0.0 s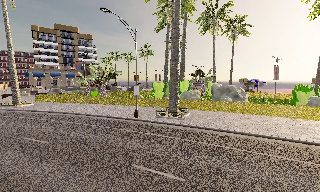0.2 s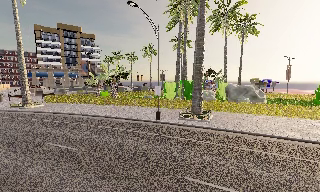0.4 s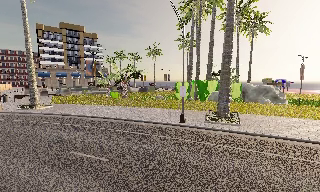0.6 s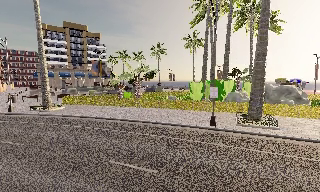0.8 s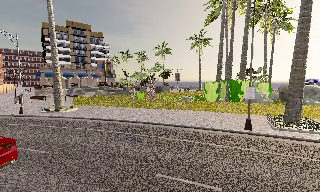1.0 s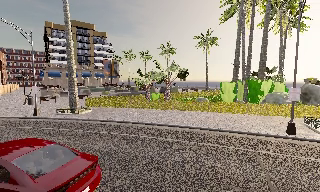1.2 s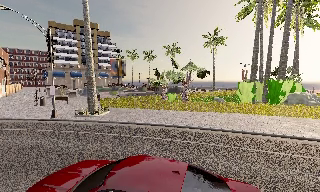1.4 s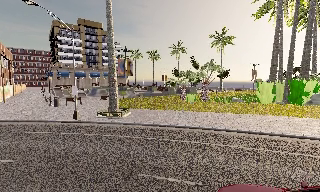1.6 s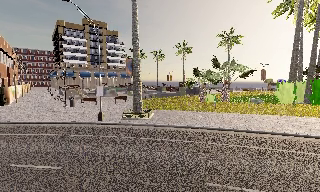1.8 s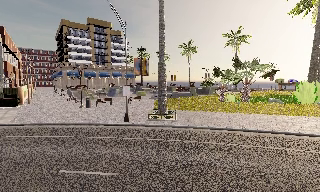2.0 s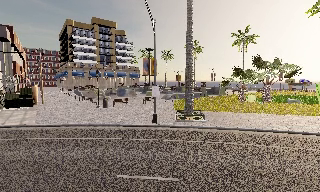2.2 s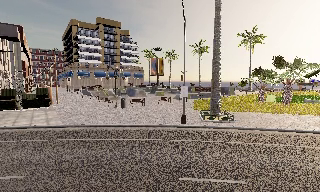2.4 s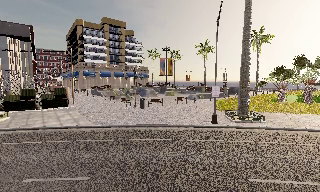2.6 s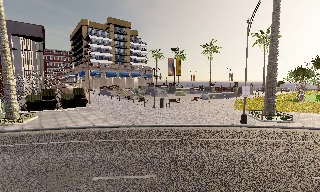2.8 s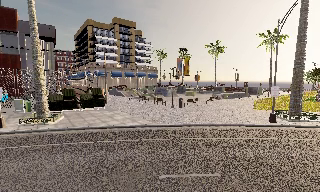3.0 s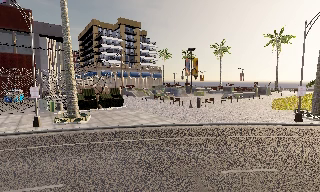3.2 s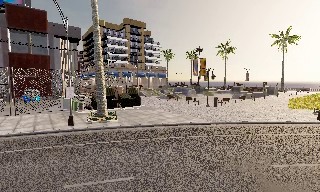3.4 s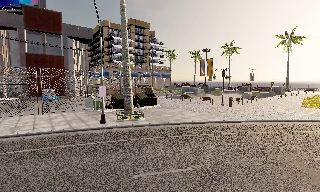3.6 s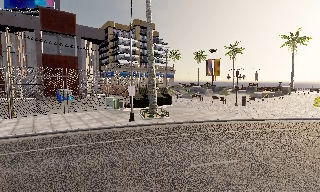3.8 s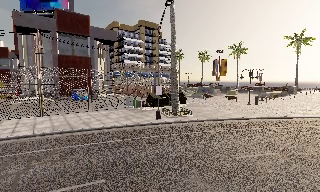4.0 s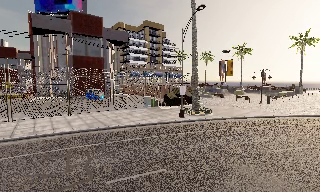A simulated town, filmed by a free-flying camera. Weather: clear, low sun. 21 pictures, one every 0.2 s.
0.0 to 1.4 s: The camera travels to its left and forward, about 15 m, so close, fixed things drift to the right.
1.4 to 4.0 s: The camera travels to its left, about 30 m, so close, fixed things drift to the right.
The film runs backward here.
